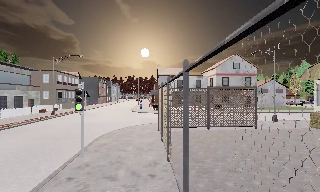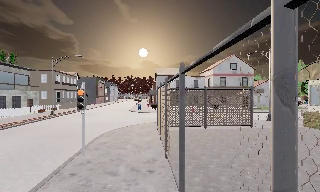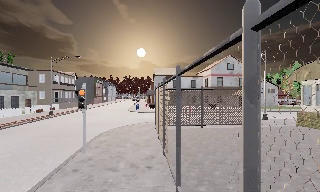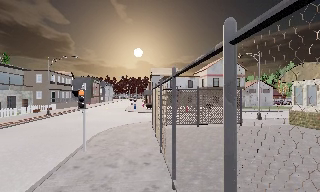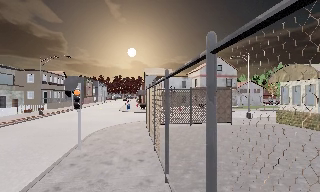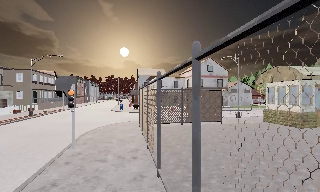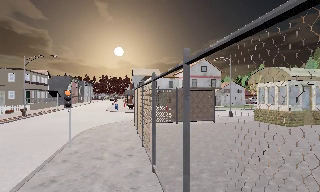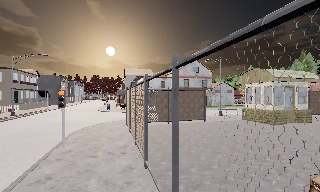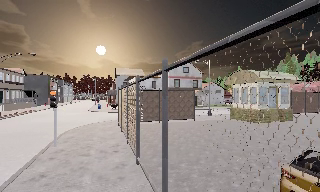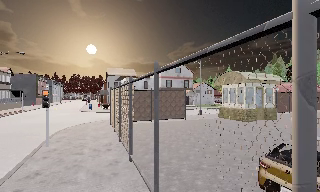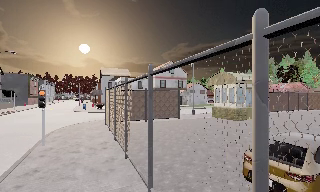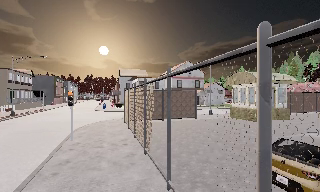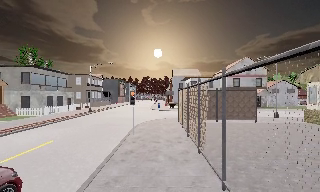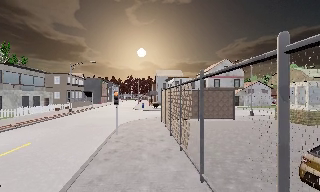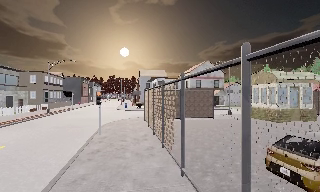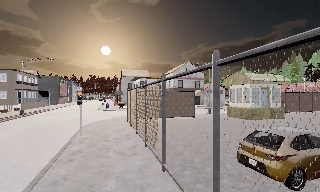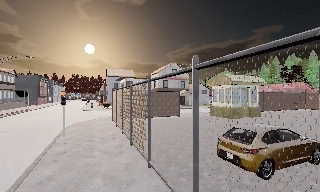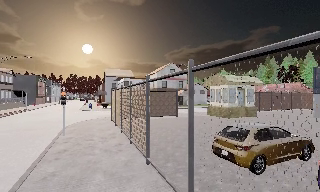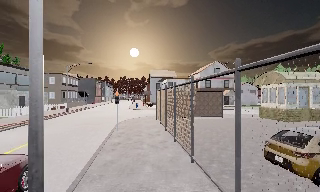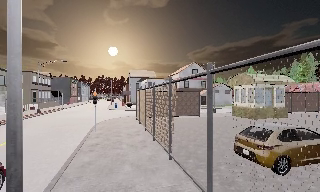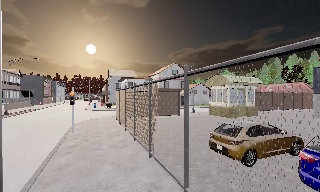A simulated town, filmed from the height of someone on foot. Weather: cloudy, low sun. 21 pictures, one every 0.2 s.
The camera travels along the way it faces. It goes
backward.
0.0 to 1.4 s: The camera pans to its right, which is clockwise from overhead, by about 10 degrees. It travels backward, about 2 m, so what stands in front gets smaller.
1.4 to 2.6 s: The camera swings to its left by about 10 degrees, and the scene slides to the right. It travels backward, about 2 m, so what stands in front gets smaller.
2.6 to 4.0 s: The camera swings to its right by about 15 degrees, and the scene slides to the left. It travels backward, about 1.5 m, so what stands in front gets smaller.
The film runs backward here.
